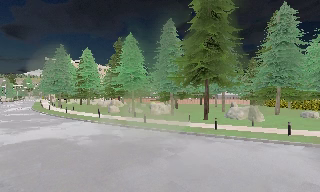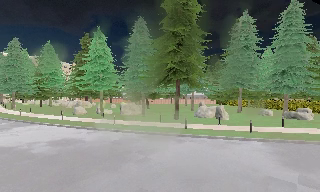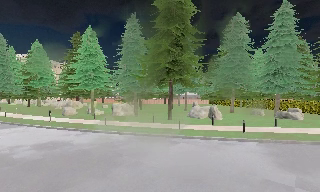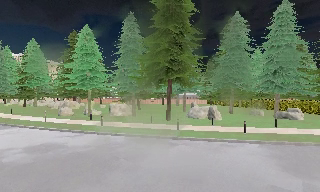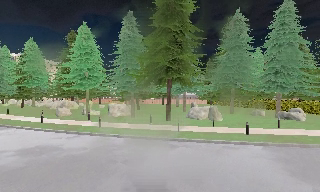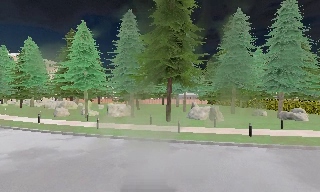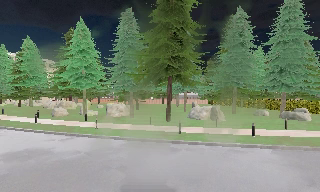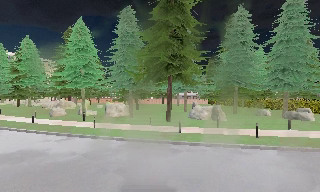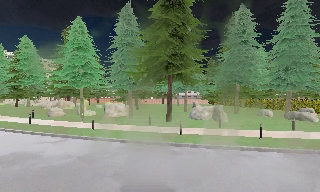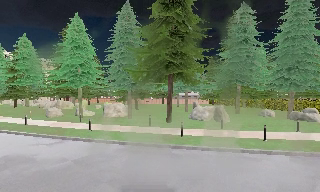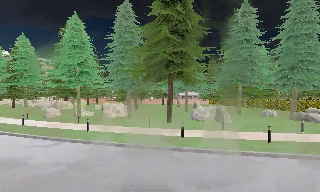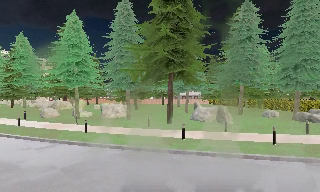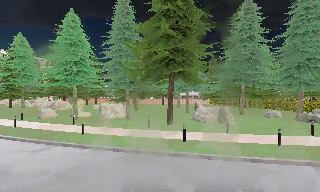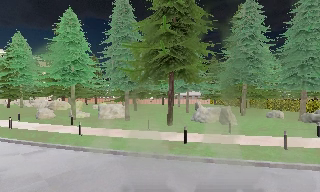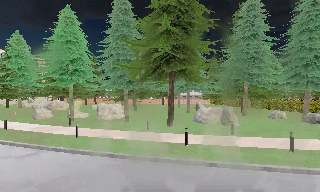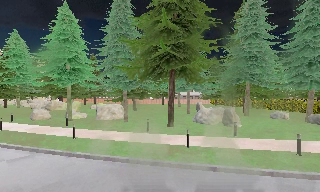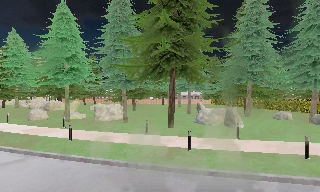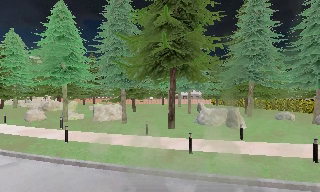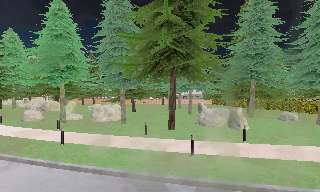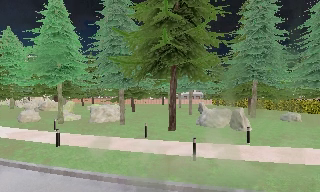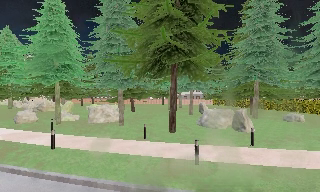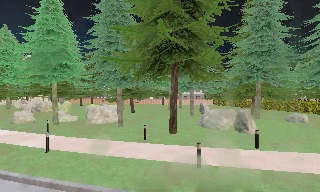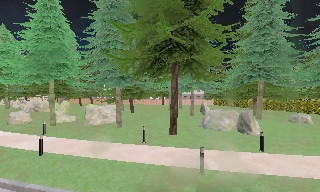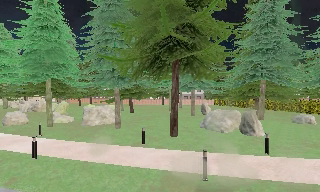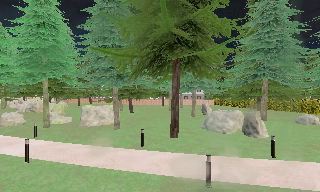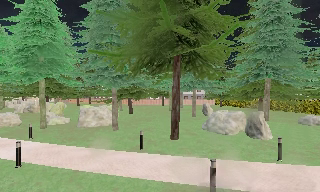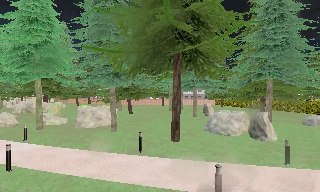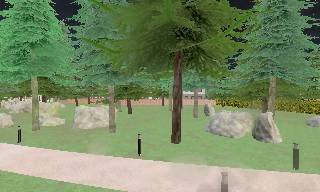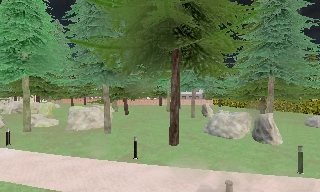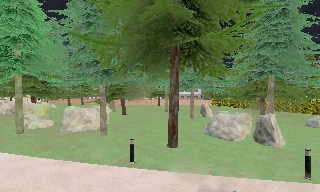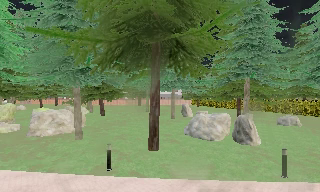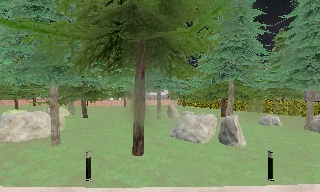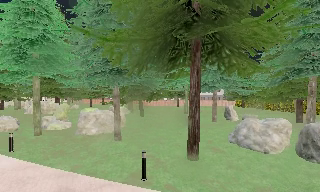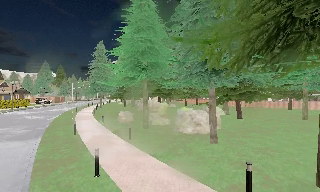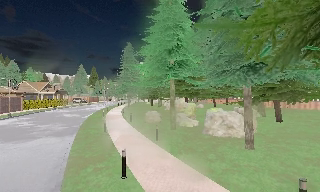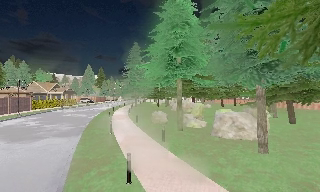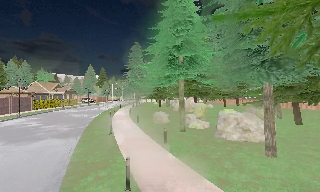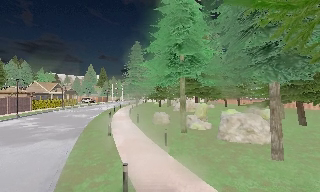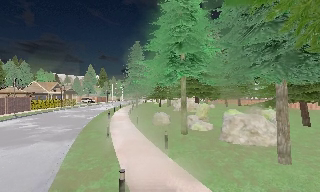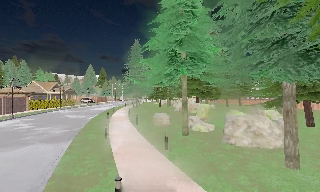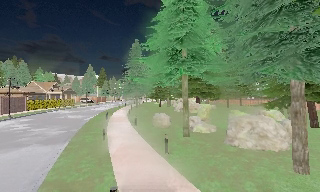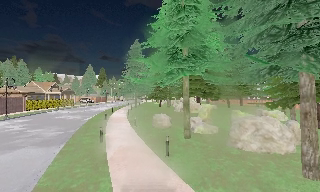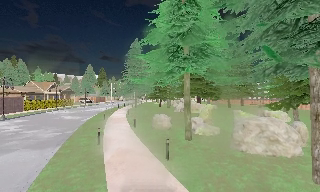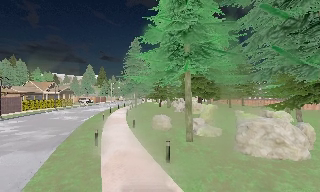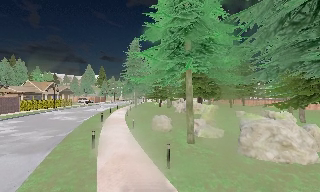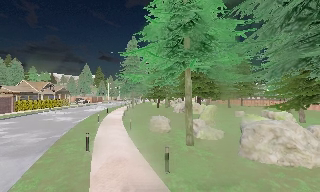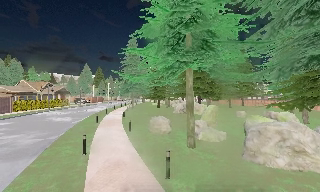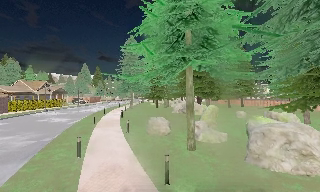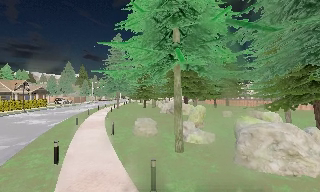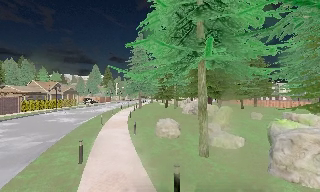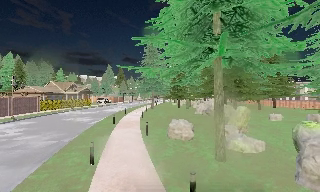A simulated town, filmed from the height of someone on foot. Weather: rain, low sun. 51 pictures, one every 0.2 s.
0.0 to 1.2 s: The camera swings to its right by about 15 degrees, and the scene slides to the left. It travels forward, about 2 m, so what stands in front looms larger.
1.2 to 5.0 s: The camera travels forward, about 7 m, so what stands in front looms larger.
5.0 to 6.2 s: The scene slides to the left, as the camera pans about 15 degrees to its right. It travels forward, about 2 m, so what stands in front looms larger.
6.2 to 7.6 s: The scene slides to the right, as the camera pans about 65 degrees to its left. It travels forward, about 2.5 m.
7.6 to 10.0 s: The camera travels forward, about 4 m, so what stands in front looms larger.
The film runs forward here.
